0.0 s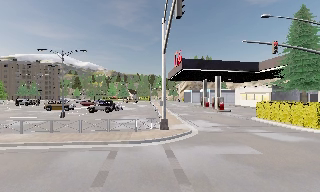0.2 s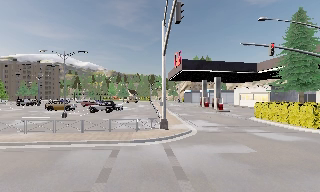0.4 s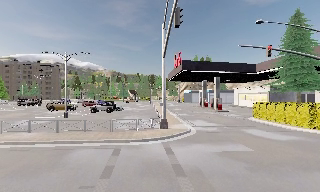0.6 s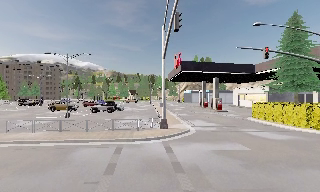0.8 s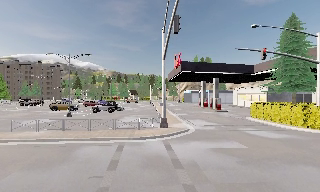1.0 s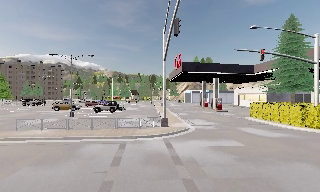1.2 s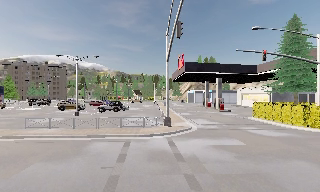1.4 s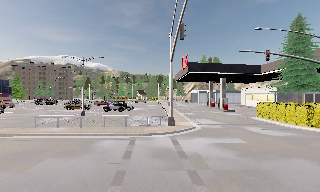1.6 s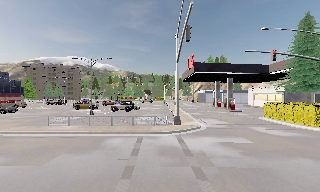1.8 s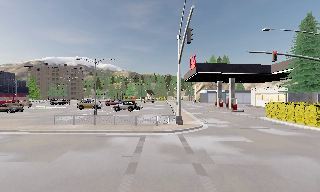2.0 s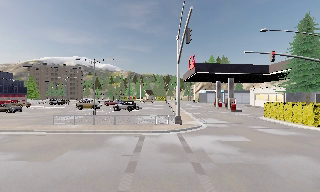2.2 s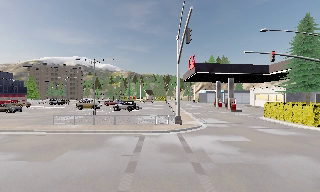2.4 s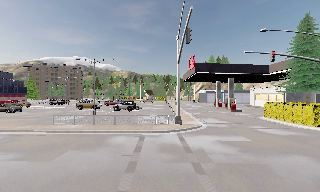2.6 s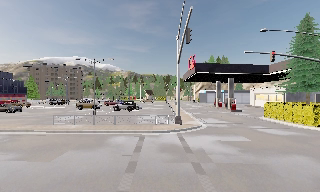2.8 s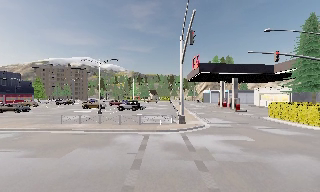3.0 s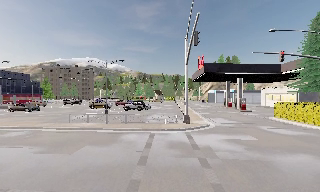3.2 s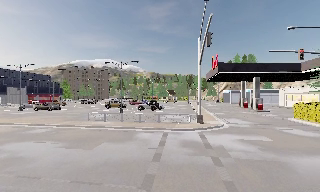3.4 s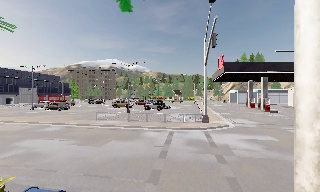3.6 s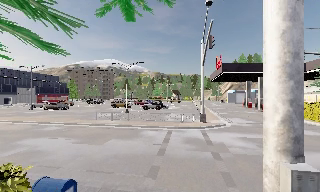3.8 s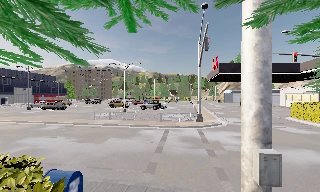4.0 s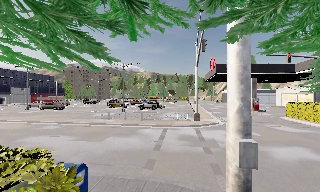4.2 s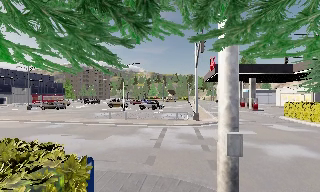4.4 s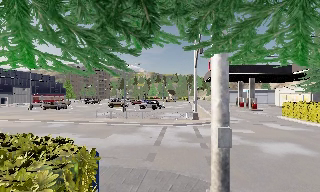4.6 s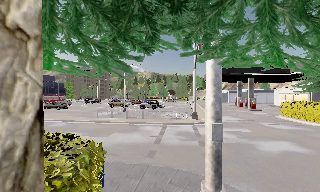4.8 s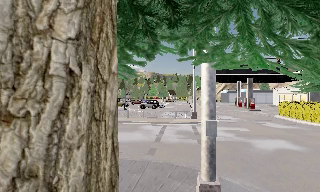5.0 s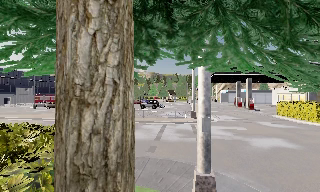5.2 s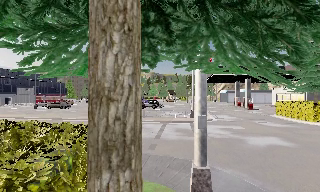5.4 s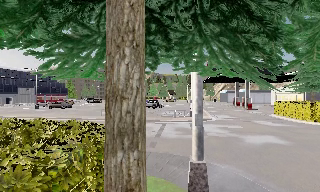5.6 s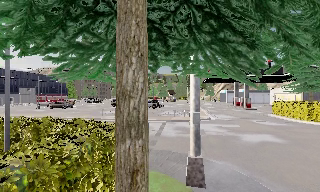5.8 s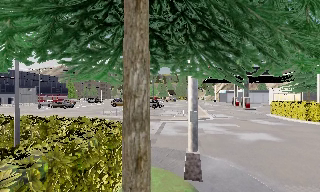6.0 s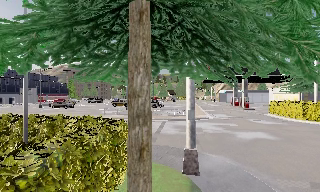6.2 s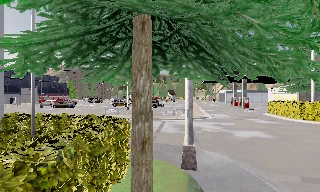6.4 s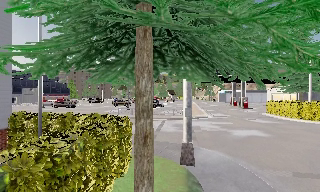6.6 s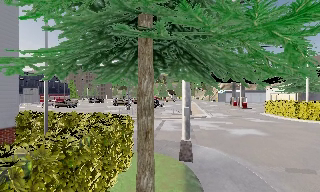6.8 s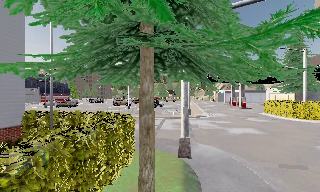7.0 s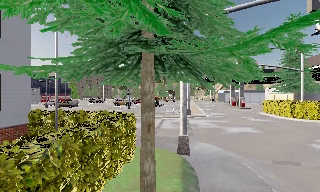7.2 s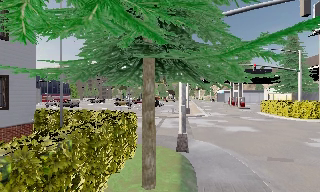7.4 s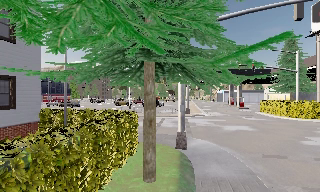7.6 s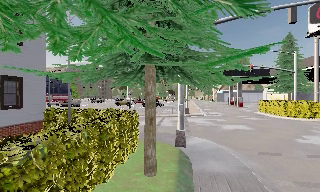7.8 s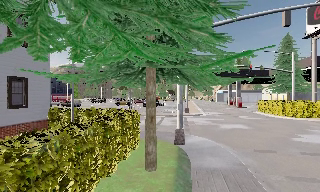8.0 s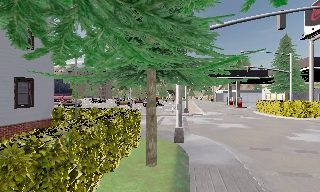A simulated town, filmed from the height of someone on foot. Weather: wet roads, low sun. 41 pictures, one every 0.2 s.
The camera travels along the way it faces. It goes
backward.
0.0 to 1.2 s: The camera travels backward, about 2 m, so what stands in front gets smaller.
1.2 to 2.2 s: The camera travels backward, about 1 m, so what stands in front gets smaller. It loses speed.
2.2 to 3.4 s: The camera swings to its left by about 10 degrees, and the scene slides to the right. It travels backward, about 1 m, so what stands in front gets smaller. It gains speed.
3.4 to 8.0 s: The camera travels backward, about 7 m, so what stands in front gets smaller.
The film runs backward here.
